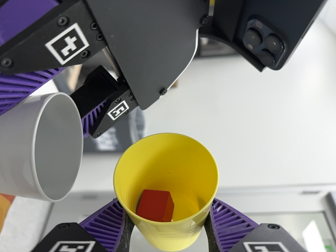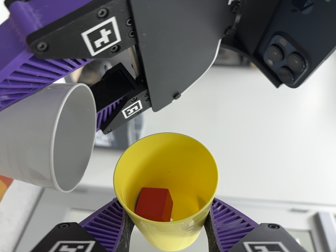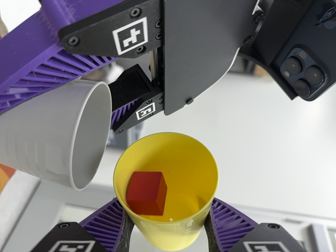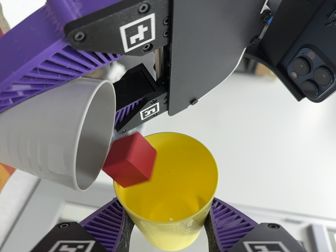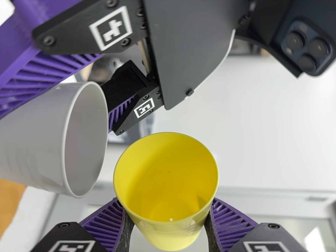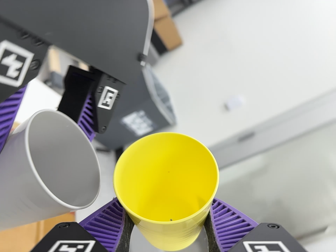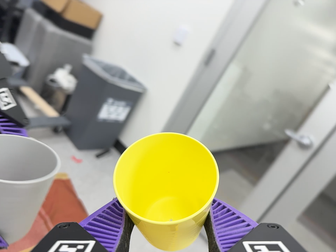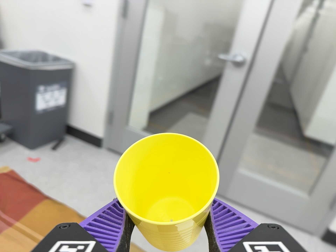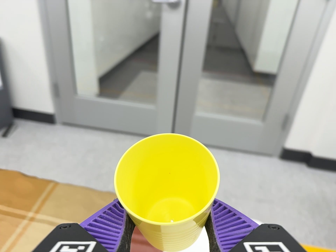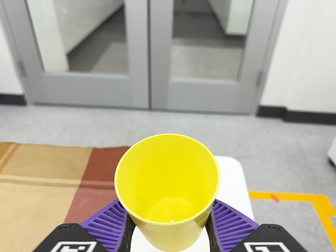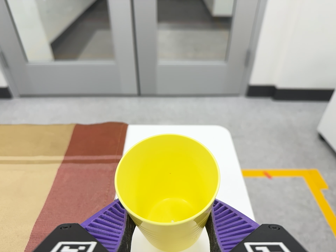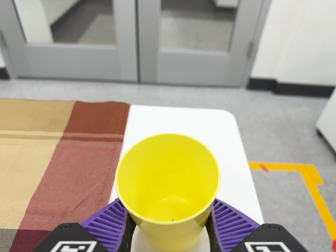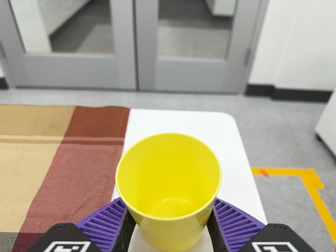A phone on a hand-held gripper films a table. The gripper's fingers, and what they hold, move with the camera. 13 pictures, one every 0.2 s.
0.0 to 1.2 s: The camera travels to its right, about 10 cm. Its aim tips toward the bottom of its view by about 15 degrees, and the scene shifts upward. It rolls about its line of sight by about 60 degrees, and the scene rotates counterclockwise.
1.2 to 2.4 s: The scene slides to the left, as the camera pans about 25 degrees to its right. It travels toward the bottom of its view and to its right, about 26 cm, so close, fixed things drift upward. Its aim tips toward the bottom of its view by about 25 degrees, and the scene shifts upward. It rolls about its line of sight by about 40 degrees, and the scene rotates counterclockwise.
The film runs forward here.
